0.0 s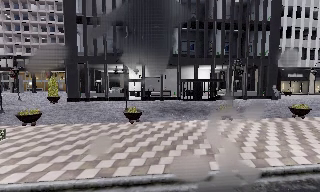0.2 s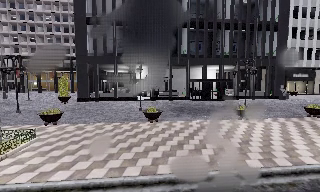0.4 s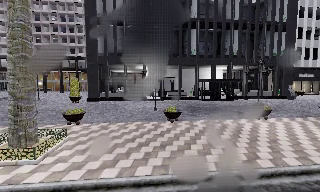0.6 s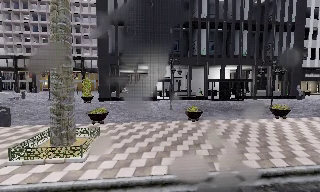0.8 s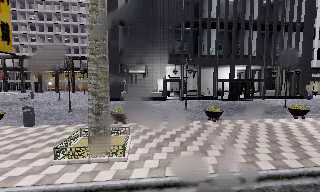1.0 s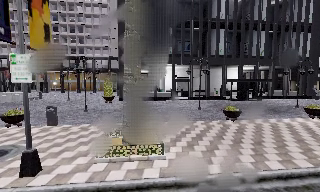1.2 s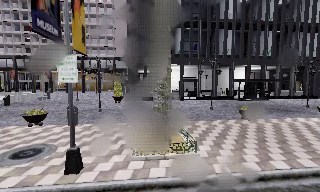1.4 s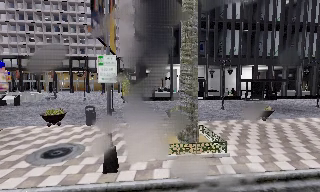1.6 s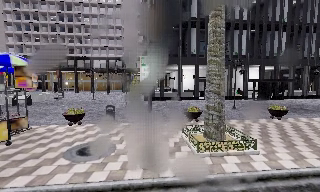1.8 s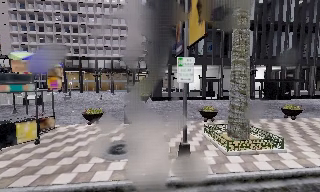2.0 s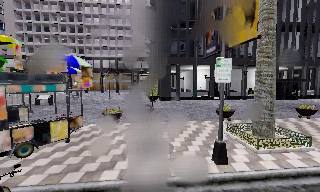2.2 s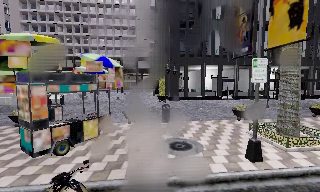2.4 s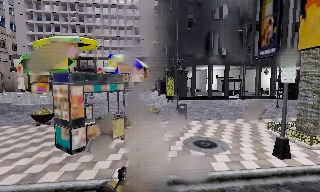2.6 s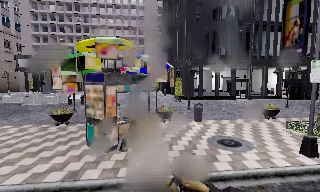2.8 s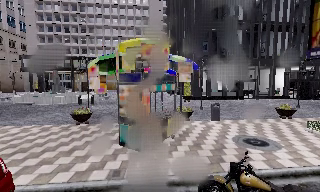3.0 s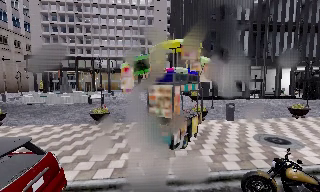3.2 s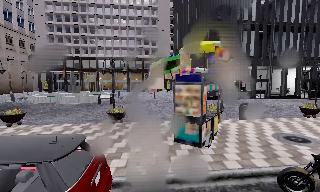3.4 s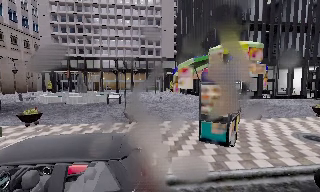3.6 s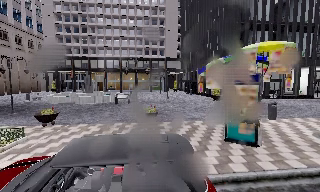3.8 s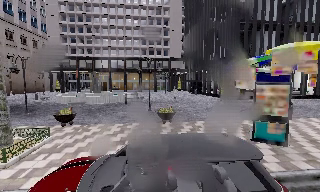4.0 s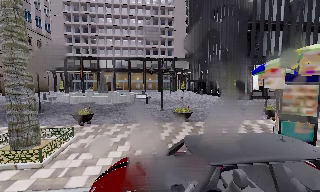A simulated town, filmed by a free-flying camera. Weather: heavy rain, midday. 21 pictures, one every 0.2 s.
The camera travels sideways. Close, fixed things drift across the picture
to the right.
0.0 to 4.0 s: The camera travels to its left, about 25 m, so close, fixed things drift to the right.
The film runs forward here.
